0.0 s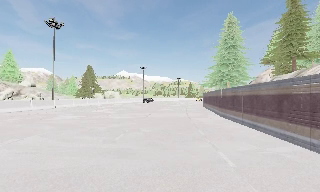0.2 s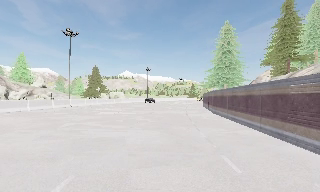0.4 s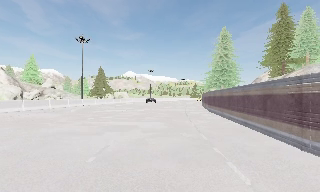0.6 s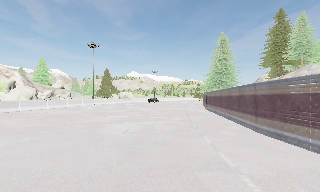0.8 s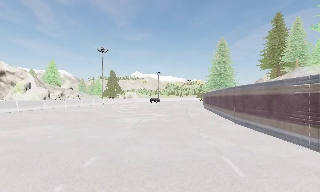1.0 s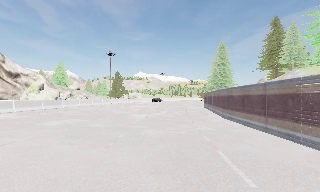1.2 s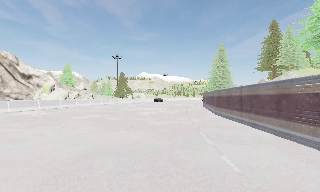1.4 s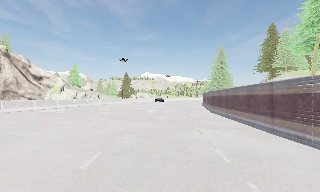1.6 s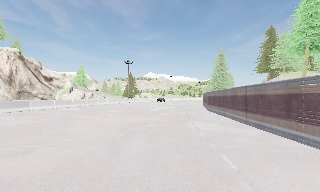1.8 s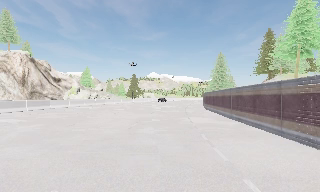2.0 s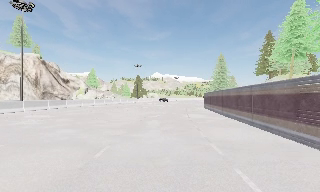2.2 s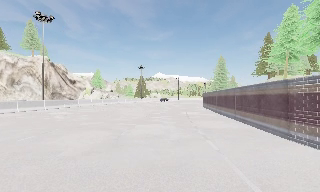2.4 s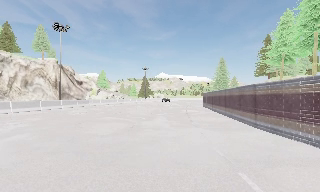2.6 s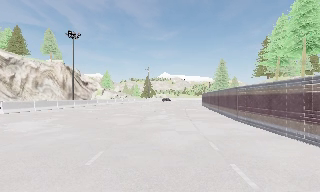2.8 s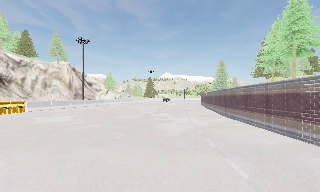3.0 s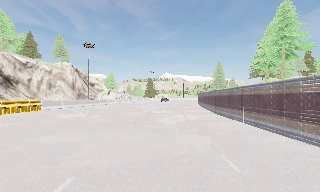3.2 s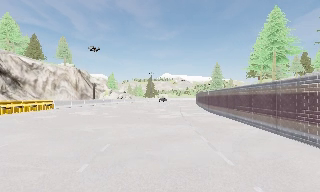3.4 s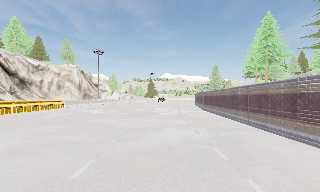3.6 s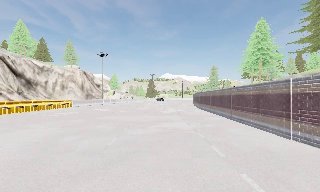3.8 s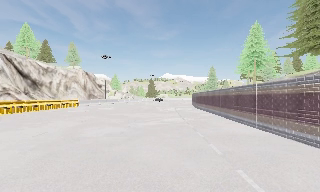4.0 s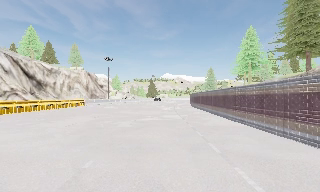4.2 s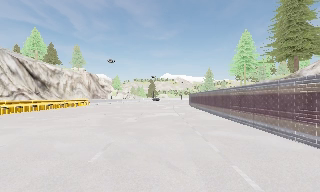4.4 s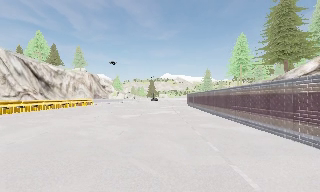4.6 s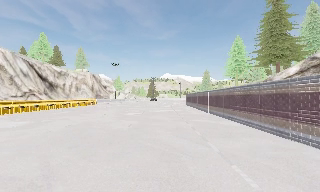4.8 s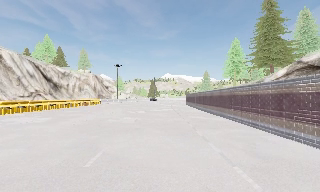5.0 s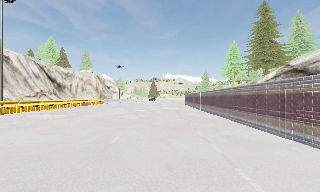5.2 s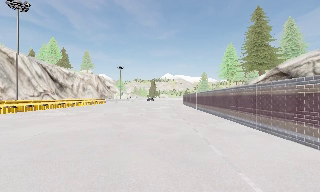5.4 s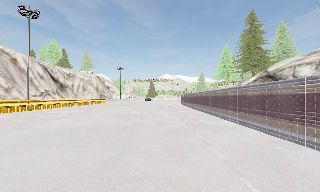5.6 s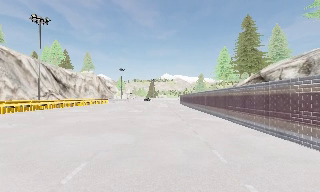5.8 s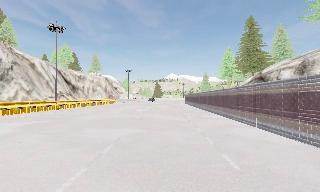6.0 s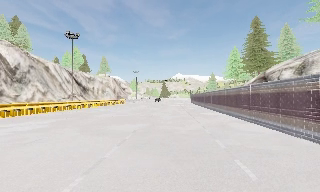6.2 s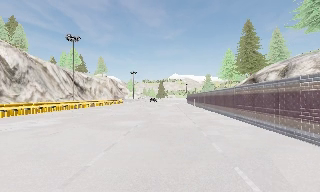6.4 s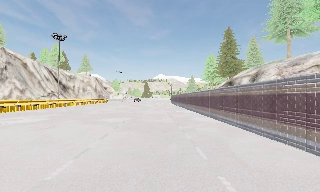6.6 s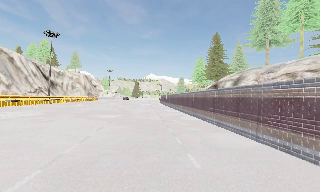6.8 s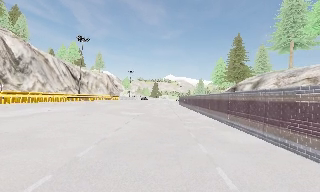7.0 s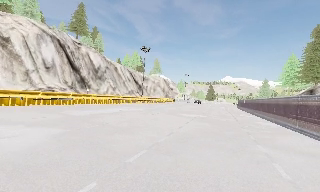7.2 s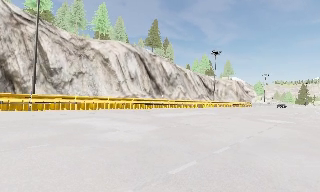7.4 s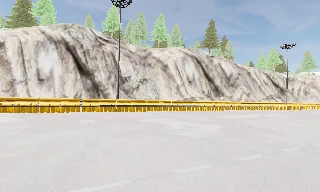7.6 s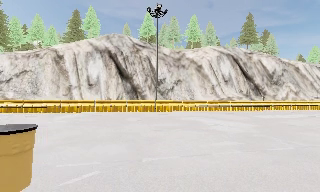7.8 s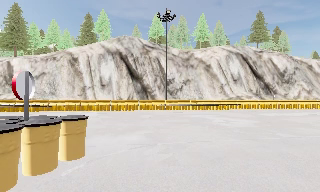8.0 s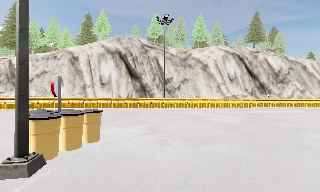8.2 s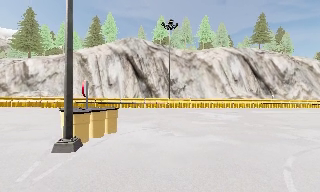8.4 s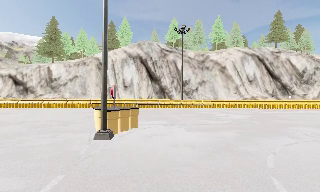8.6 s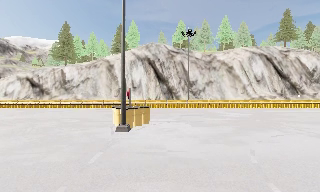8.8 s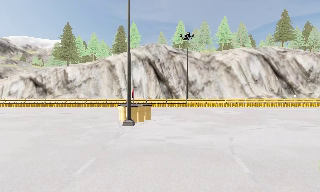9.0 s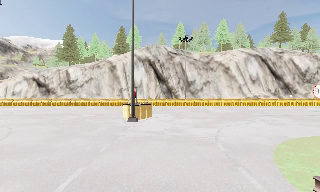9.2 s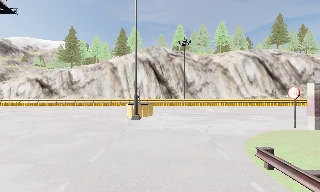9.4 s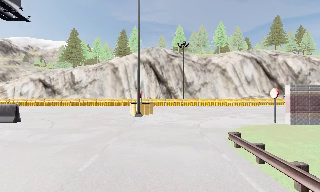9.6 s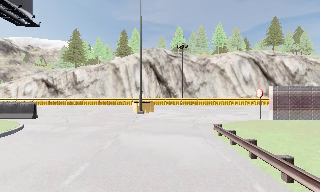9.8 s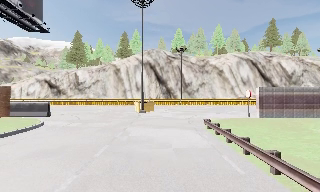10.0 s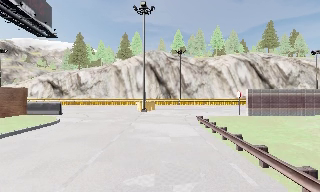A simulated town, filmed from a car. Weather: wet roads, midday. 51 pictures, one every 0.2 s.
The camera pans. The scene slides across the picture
to the right.
The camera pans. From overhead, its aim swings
counterclockwise.
0.0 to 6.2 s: The scene slides to the right, as the camera pans about 20 degrees to its left. It travels backward, about 70 m, so what stands in front gets smaller.
6.2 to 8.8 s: The camera swings to its left by about 85 degrees, and the scene slides to the right. It travels backward, about 18 m.
8.8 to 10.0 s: The camera travels backward, about 9 m, so what stands in front gets smaller.
The film runs backward here.
